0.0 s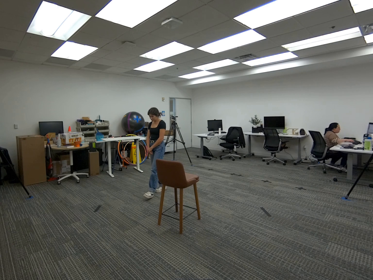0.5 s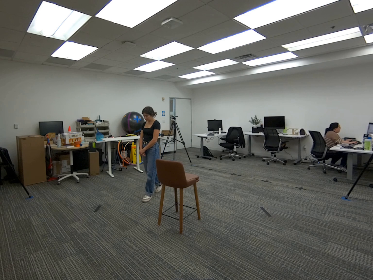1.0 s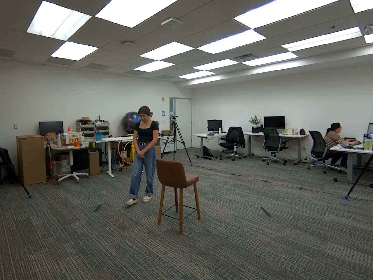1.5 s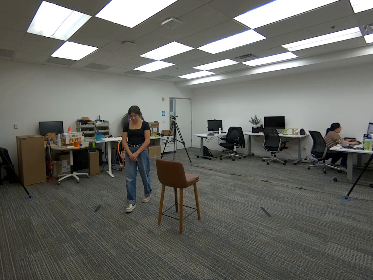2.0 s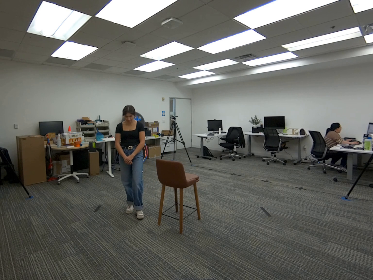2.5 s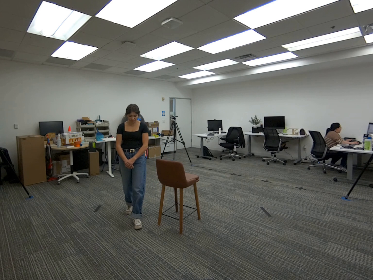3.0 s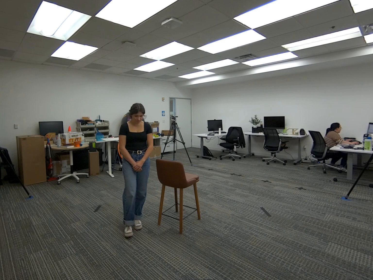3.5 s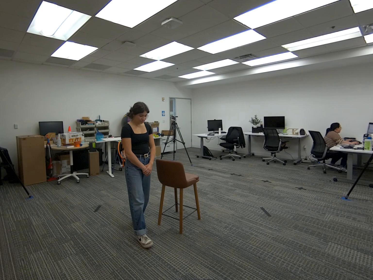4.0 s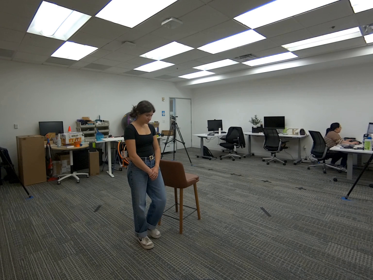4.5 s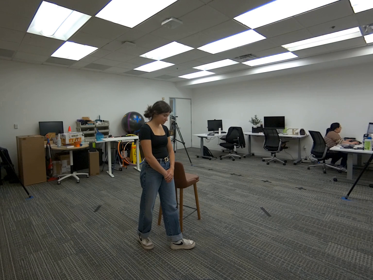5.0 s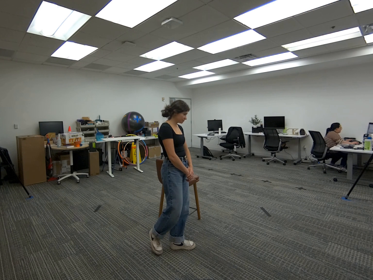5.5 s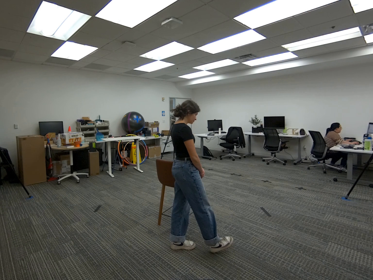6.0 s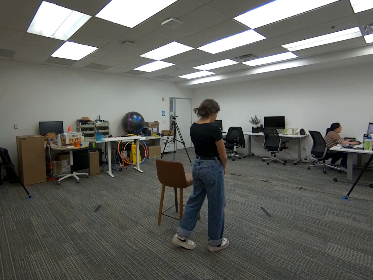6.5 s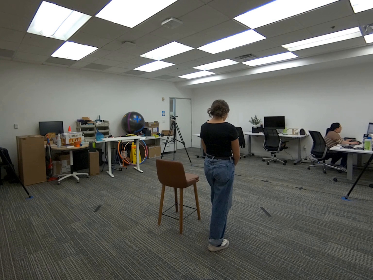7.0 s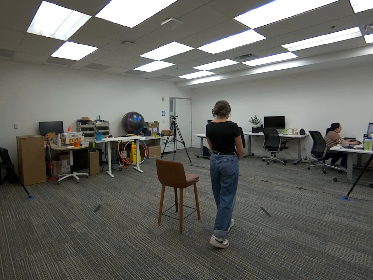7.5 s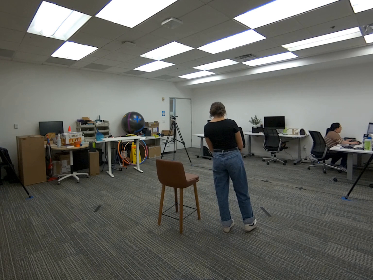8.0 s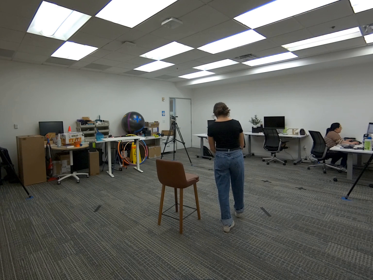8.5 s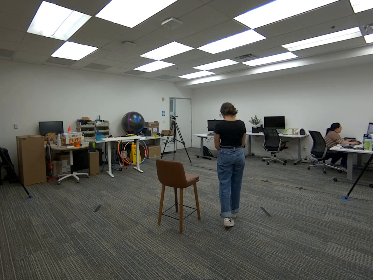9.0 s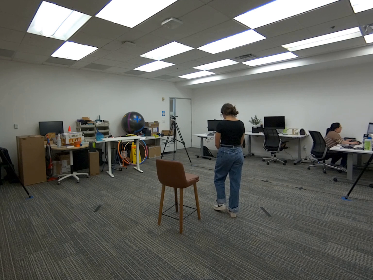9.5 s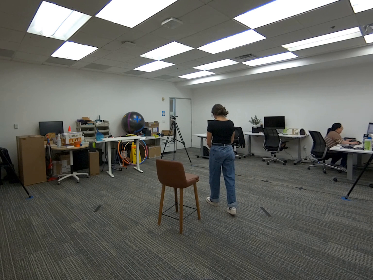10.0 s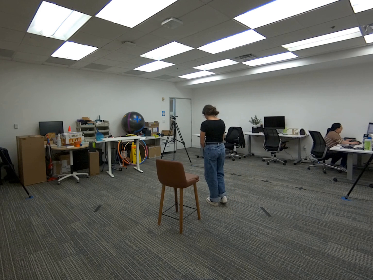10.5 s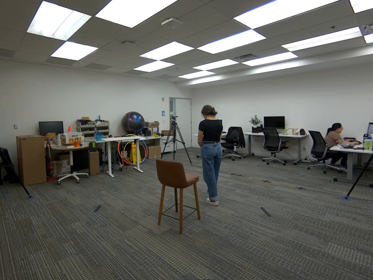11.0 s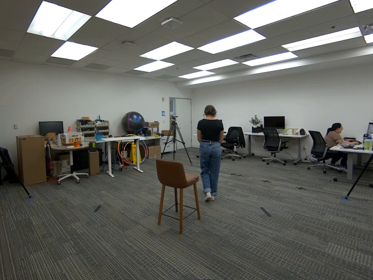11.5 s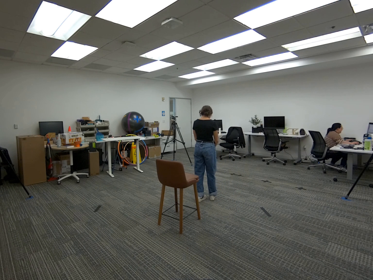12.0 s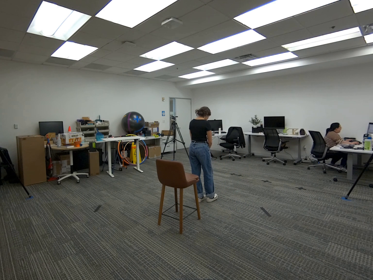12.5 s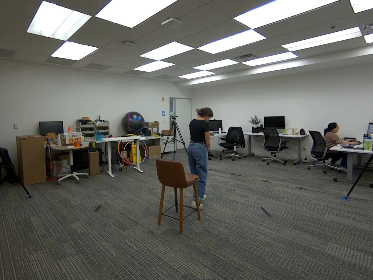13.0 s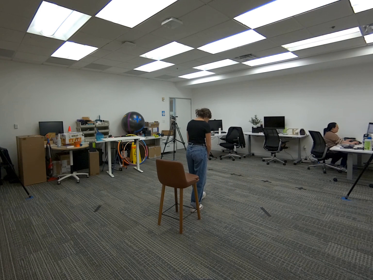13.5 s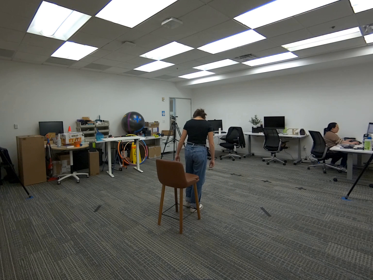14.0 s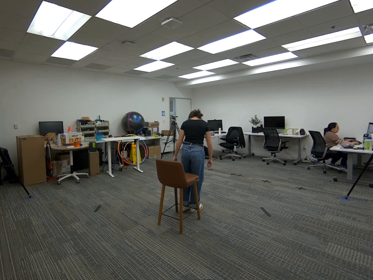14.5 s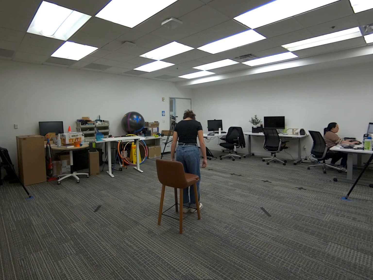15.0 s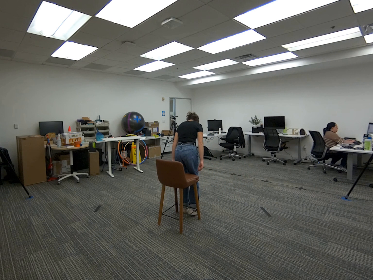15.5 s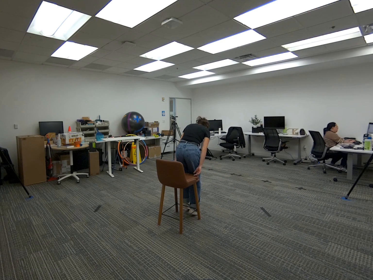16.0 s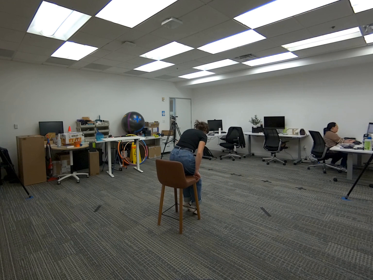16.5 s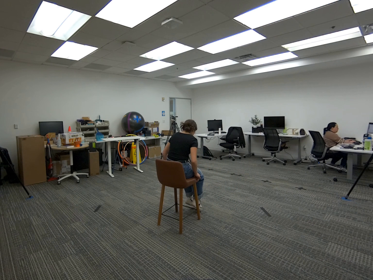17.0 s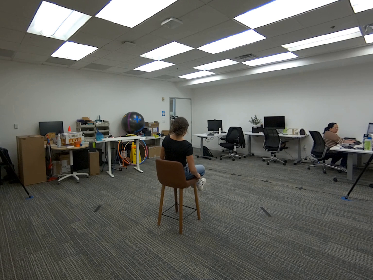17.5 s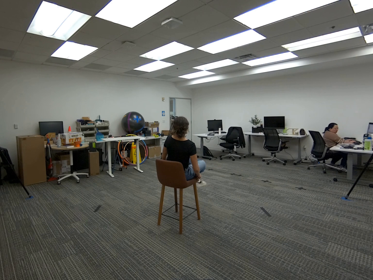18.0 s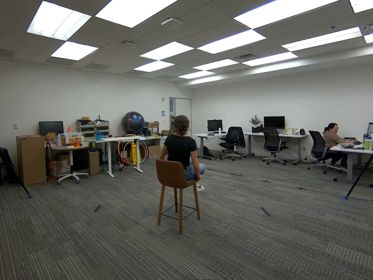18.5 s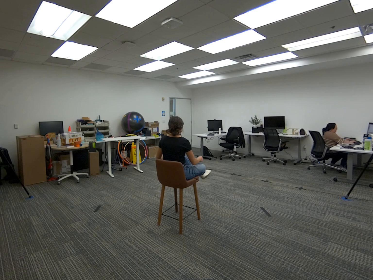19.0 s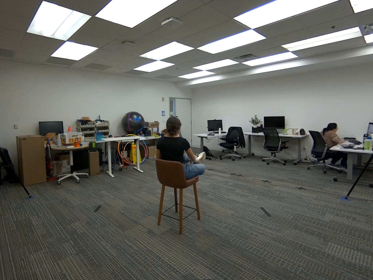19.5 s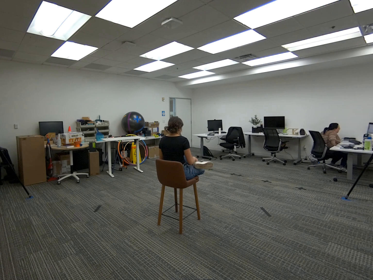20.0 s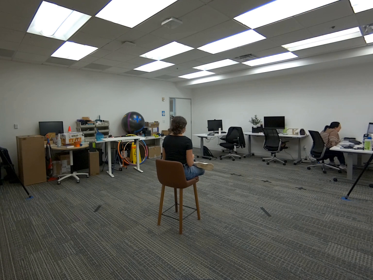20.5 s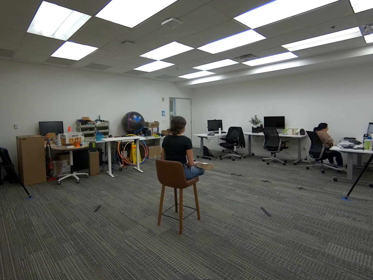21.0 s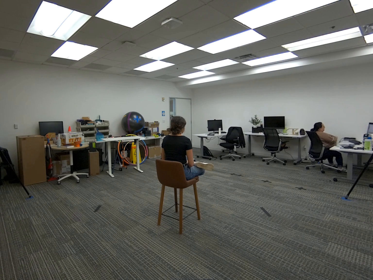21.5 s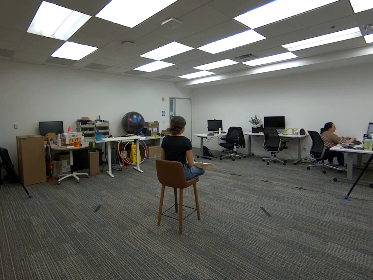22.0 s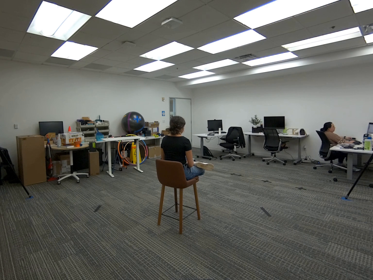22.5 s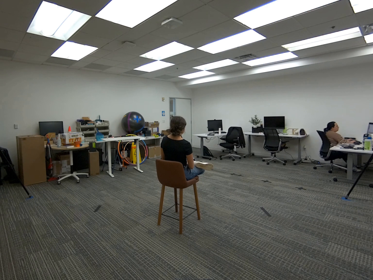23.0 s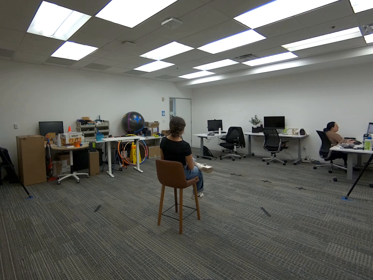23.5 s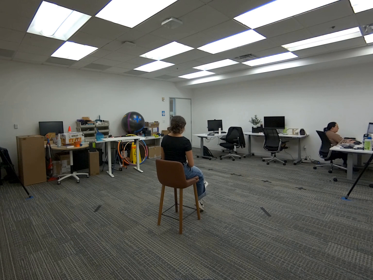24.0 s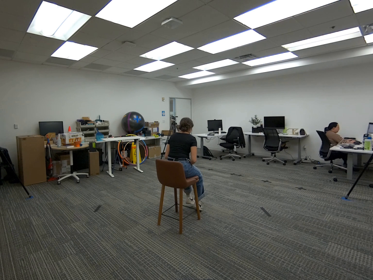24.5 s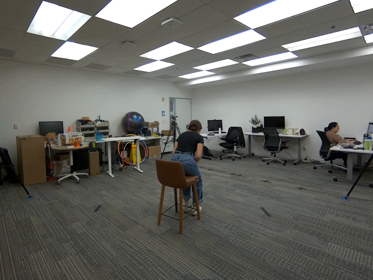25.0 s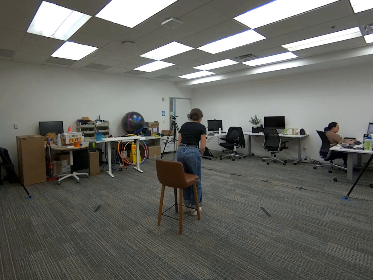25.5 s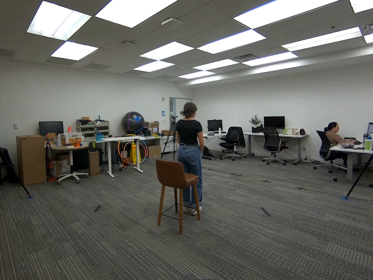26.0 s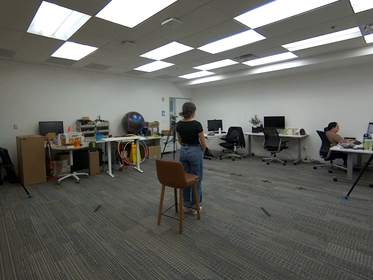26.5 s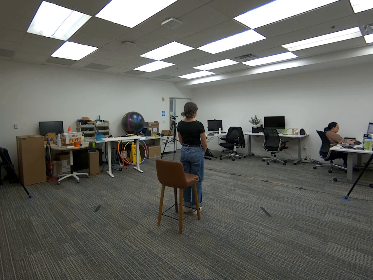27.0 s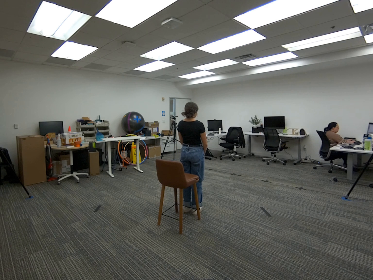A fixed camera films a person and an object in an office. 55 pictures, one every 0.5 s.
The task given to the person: Walk over to the tall bar stool and sit criss cross apple sauce.
